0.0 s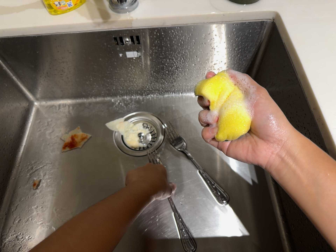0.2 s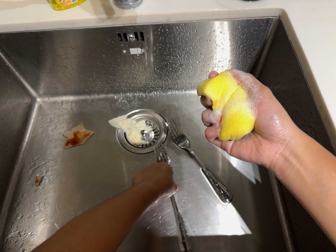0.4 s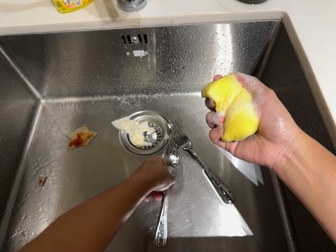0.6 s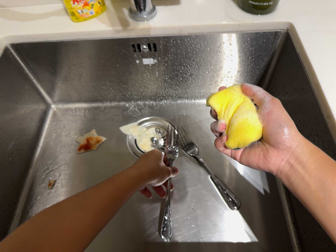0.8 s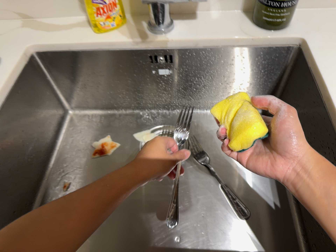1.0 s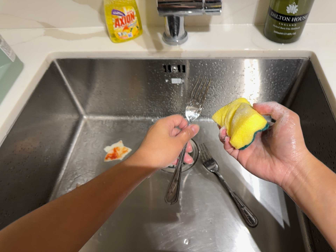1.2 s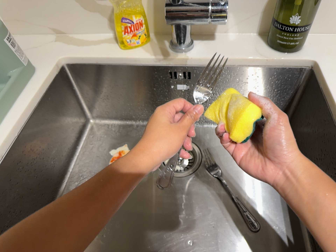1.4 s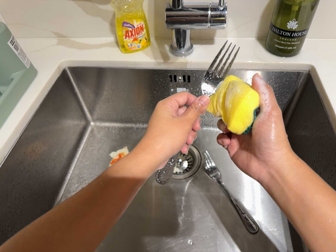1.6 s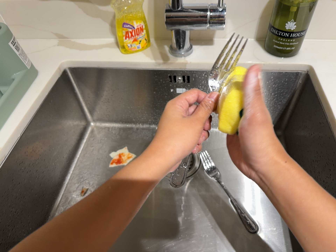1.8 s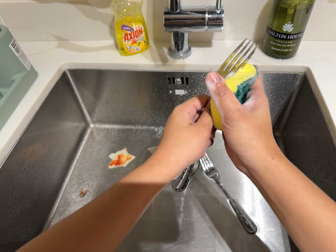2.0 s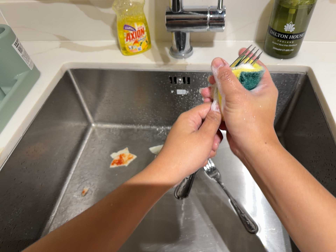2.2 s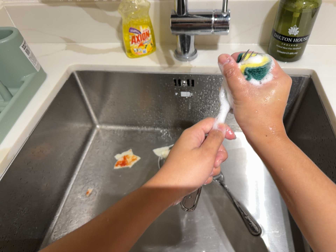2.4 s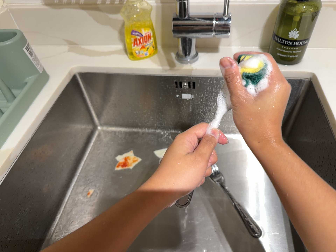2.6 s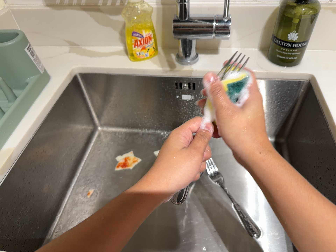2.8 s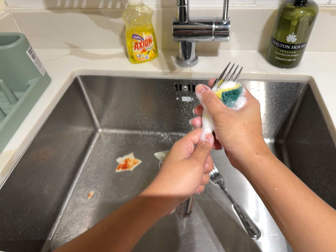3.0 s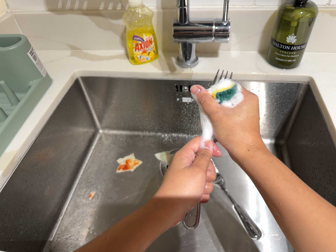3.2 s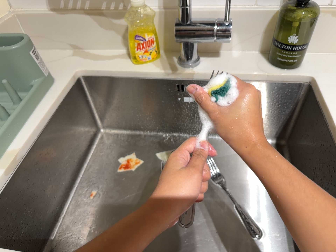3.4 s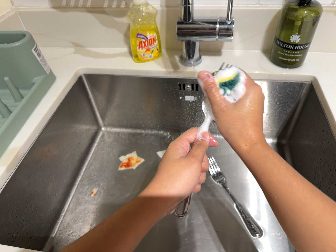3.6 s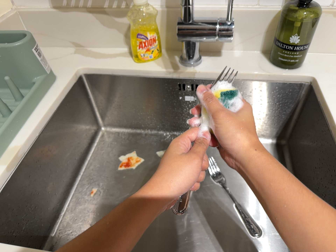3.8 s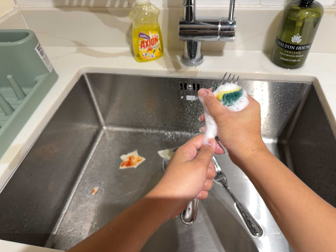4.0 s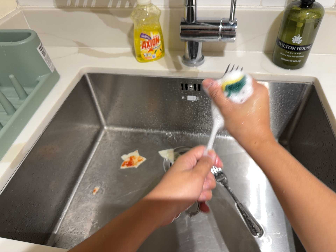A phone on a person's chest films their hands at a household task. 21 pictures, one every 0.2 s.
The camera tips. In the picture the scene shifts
downward.
0.0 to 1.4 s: The camera travels backward, about 8 cm, so what stands in front gets smaller. Its aim tips toward the top of its view by about 10 degrees, and the scene shifts downward.
1.4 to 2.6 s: The camera shifts only a little, or ends up much as it began.
2.6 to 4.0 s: The camera keeps its place and its aim.
The film runs forward here.
